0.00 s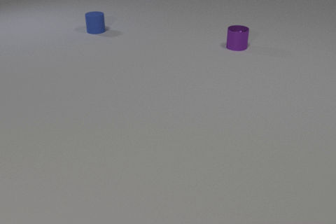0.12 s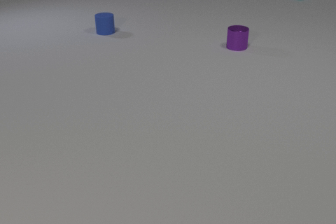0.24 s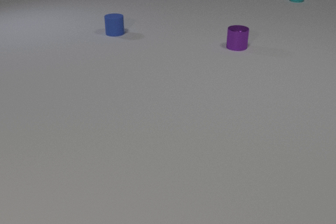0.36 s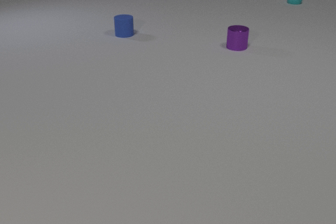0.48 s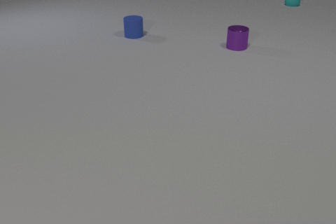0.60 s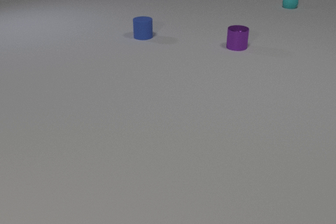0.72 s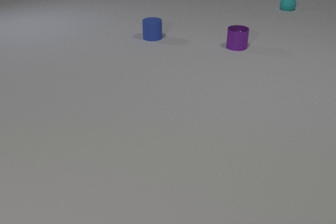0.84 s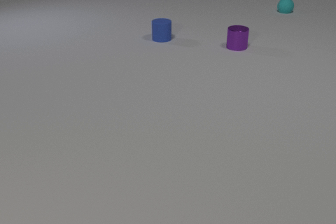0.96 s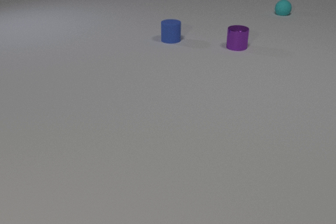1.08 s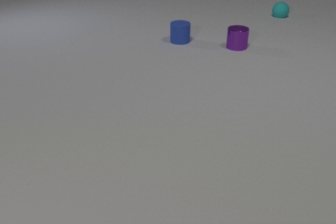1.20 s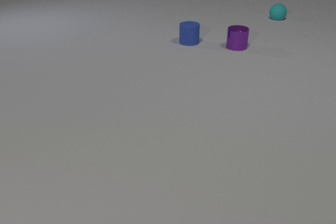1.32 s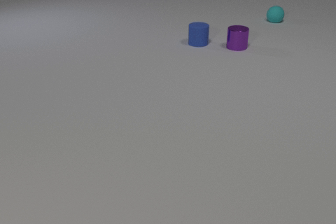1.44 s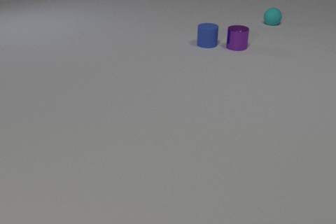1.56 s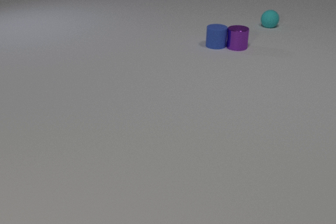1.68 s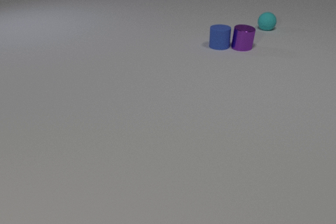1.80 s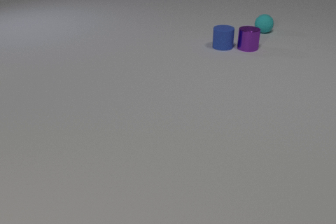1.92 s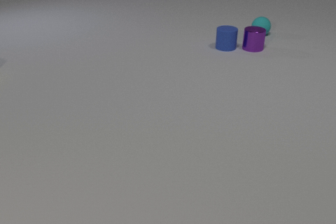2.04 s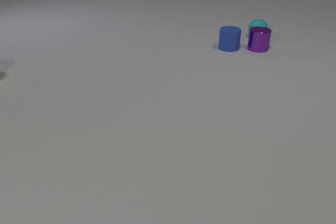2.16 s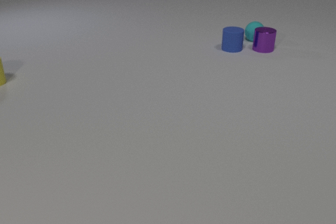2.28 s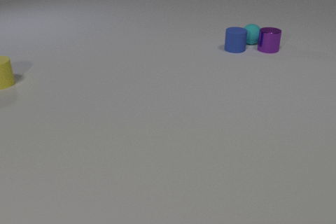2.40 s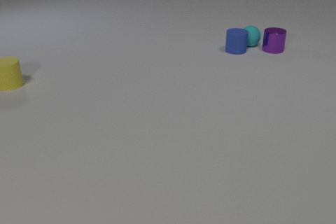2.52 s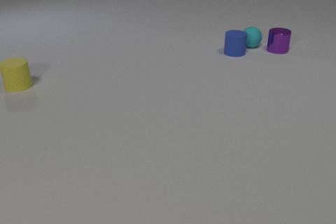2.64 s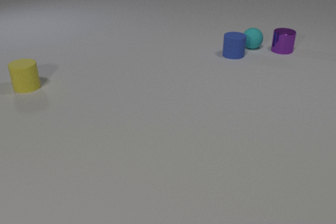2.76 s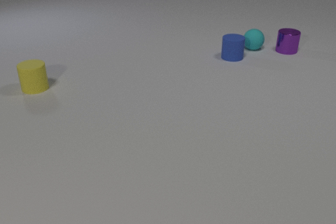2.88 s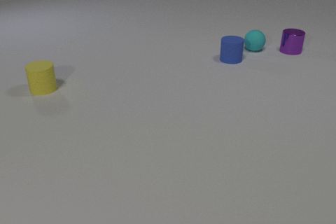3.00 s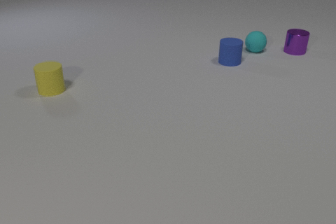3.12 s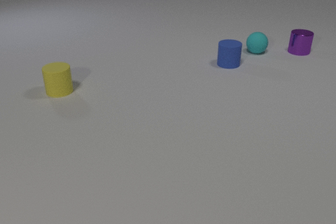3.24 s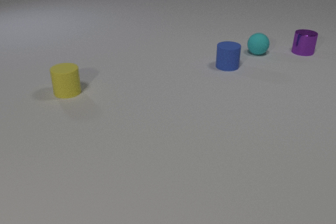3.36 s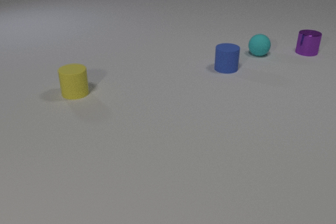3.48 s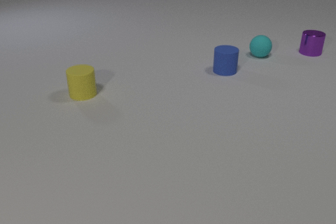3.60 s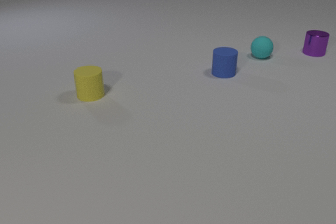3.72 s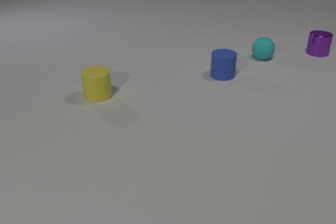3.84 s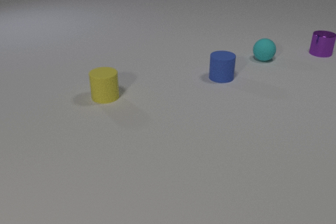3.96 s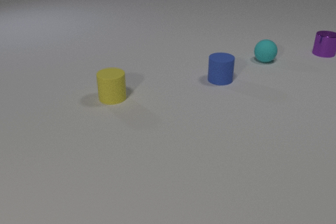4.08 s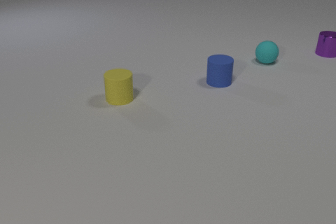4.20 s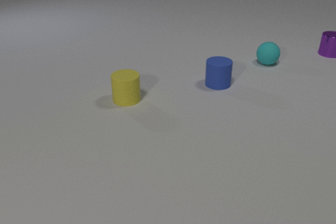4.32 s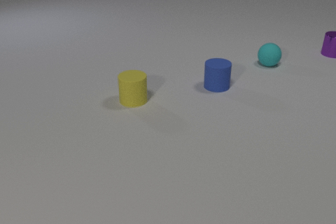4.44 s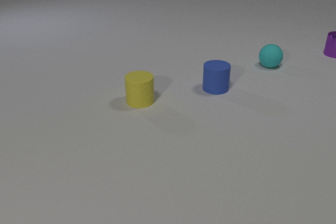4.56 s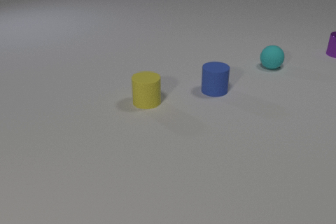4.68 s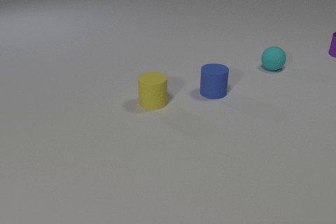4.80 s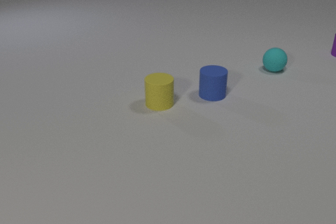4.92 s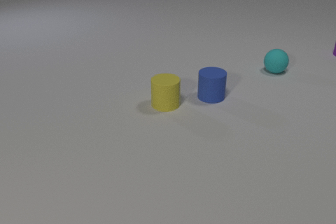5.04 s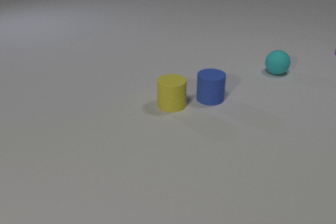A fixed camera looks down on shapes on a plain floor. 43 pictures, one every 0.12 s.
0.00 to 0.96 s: The blue rubber cylinder slides to the right and toward the camera. The cyan rubber sphere rolls toward the camera.
0.96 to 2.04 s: The blue rubber cylinder slides to the right. The purple metal cylinder slides to the right. The cyan rubber sphere rolls toward the camera. The blue rubber cylinder and the purple metal cylinder collide.
2.04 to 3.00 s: The blue rubber cylinder slides toward the camera. The purple metal cylinder slides to the right. The cyan rubber sphere rolls toward the camera. The yellow rubber cylinder comes in at the left edge, slides to the right and toward the camera. The blue rubber cylinder and the cyan rubber sphere collide.
3.00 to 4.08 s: The blue rubber cylinder slides toward the camera. The purple metal cylinder slides to the right. The cyan rubber sphere rolls toward the camera. The yellow rubber cylinder slides to the right and toward the camera.
4.08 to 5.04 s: The blue rubber cylinder slides toward the camera. The purple metal cylinder slides to the right. The cyan rubber sphere rolls toward the camera and to the right. The yellow rubber cylinder slides to the right.
What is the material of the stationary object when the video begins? metal.
How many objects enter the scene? 1.
What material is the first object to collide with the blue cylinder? metal.
